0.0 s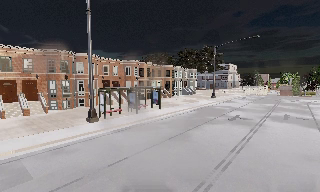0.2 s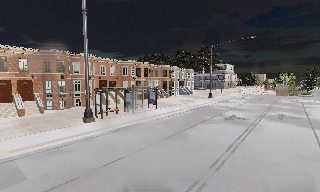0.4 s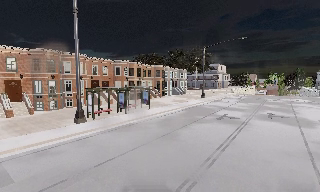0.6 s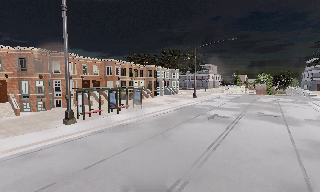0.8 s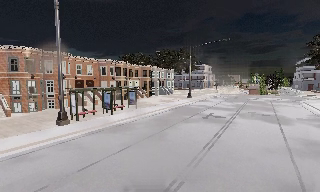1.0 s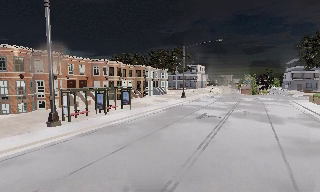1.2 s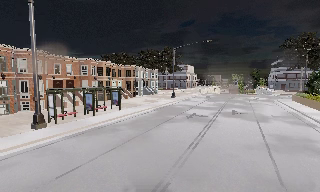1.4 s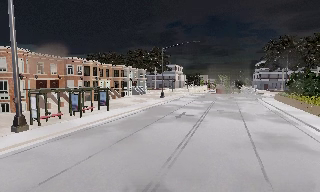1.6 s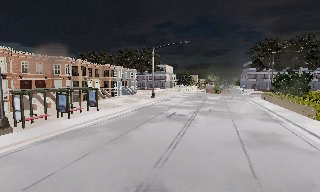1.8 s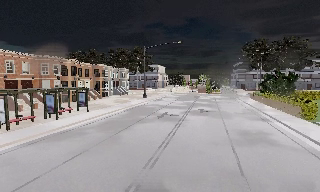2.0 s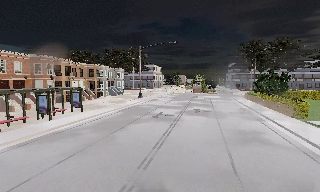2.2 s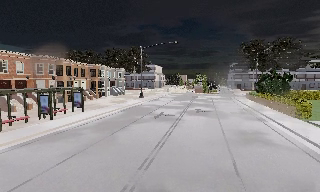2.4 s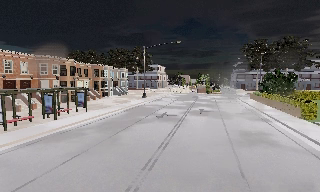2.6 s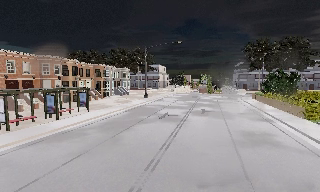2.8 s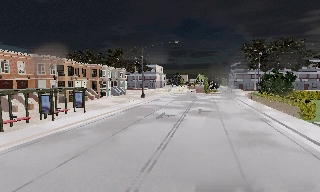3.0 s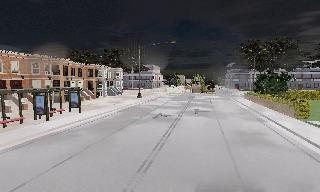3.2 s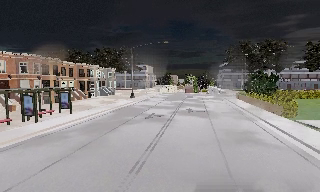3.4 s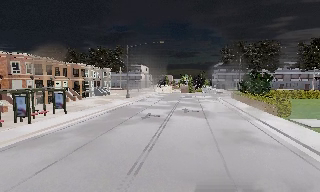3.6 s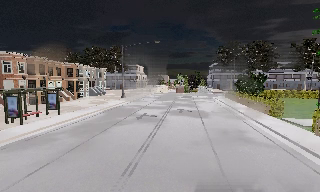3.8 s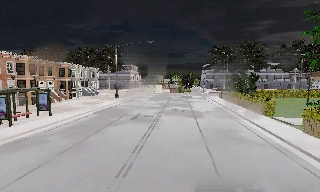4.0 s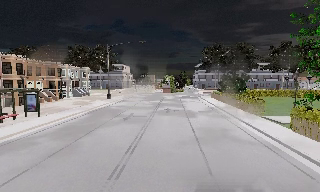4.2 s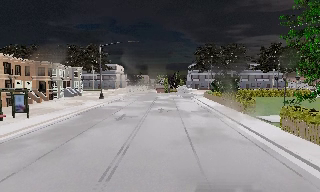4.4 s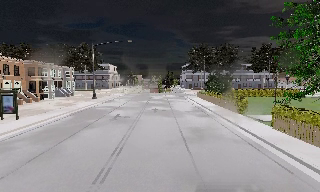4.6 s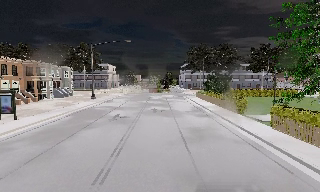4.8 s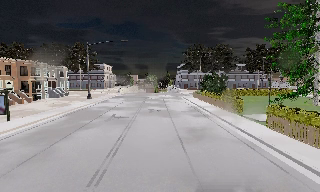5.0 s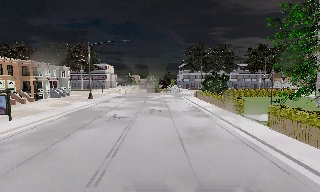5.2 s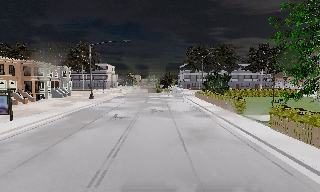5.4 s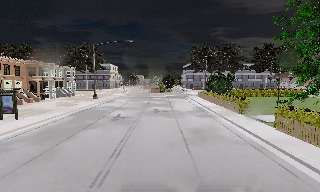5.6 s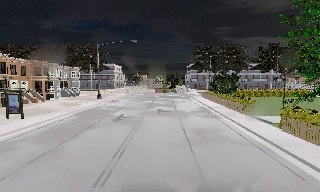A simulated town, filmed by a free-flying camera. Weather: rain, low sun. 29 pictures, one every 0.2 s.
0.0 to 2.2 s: The camera pans to its right, which is clockwise from overhead, by about 25 degrees.
2.2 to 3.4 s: The camera shifts only a little, or ends up much as it began.
3.4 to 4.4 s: The scene slides to the left, as the camera pans about 10 degrees to its right.
4.4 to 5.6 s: The camera shifts only a little, or ends up much as it began.
The film runs forward here.
